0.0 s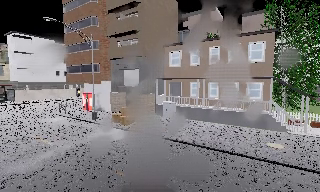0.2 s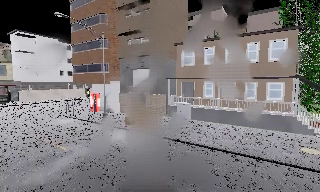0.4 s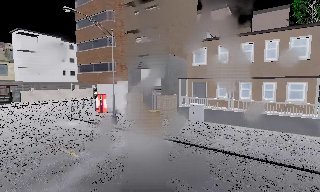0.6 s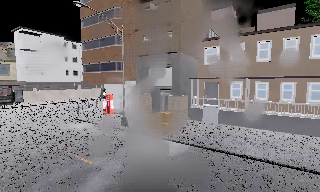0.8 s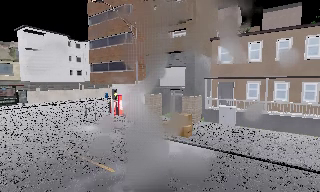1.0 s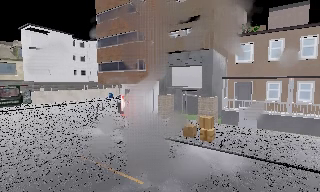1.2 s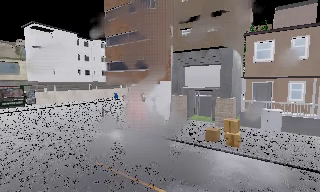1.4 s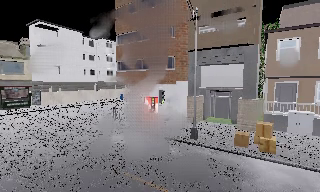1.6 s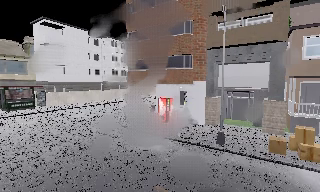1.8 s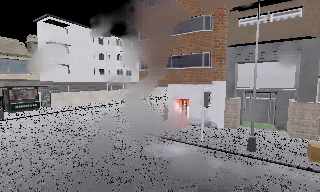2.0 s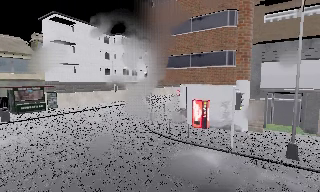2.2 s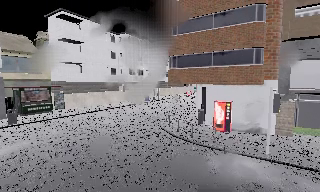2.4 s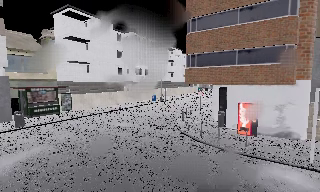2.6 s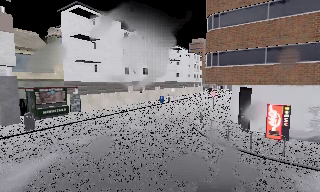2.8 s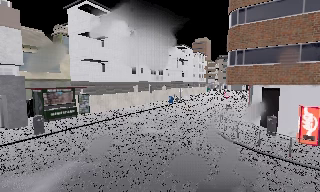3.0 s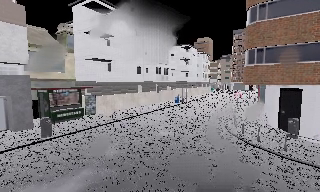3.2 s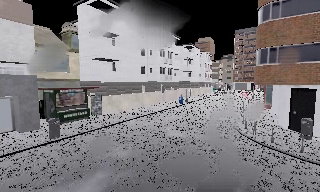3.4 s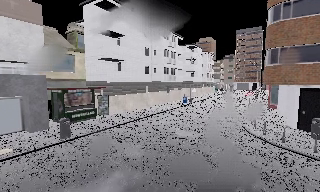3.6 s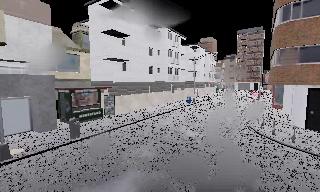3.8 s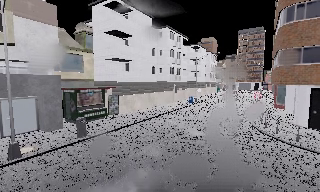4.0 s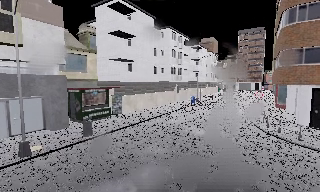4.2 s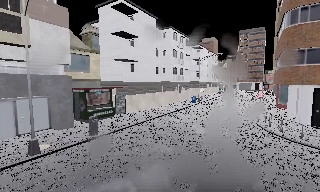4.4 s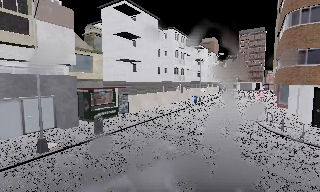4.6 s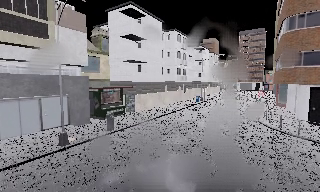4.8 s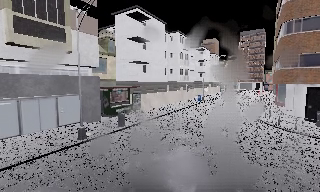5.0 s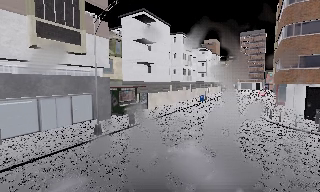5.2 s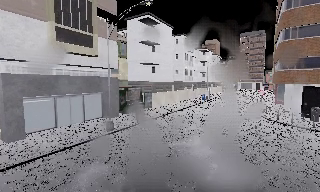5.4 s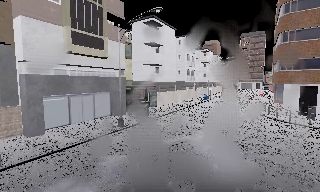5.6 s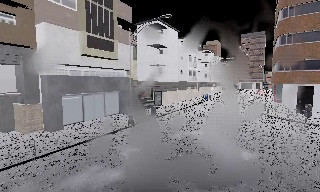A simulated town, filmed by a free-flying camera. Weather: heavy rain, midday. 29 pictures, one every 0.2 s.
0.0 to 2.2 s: The camera travels to its left and forward, about 15 m, so close, fixed things drift to the right.
2.2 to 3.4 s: The camera travels to its left and forward, about 7 m, so close, fixed things drift to the right. It loses speed.
3.4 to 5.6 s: The camera travels backward and to its left, about 8 m, so what stands in front gets smaller. It gains speed.
The film runs backward here.
